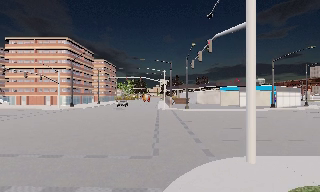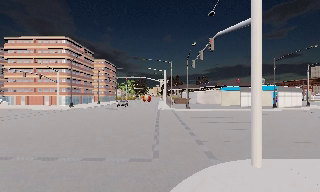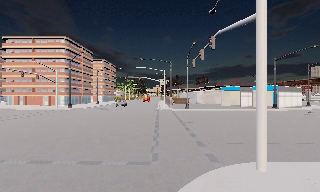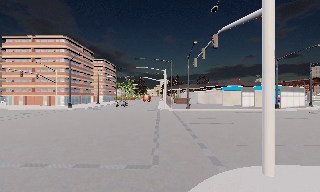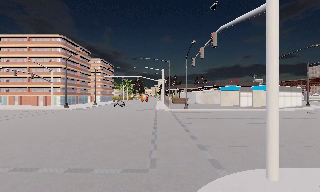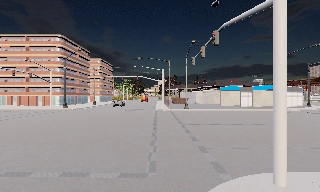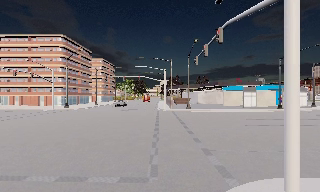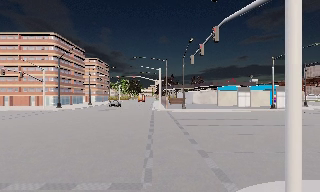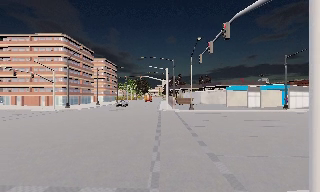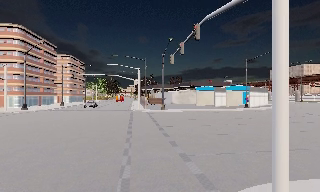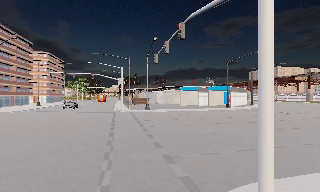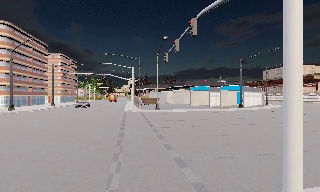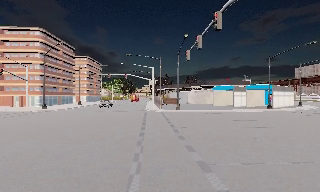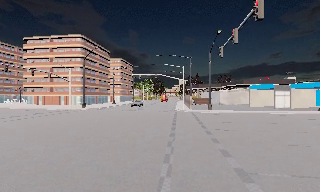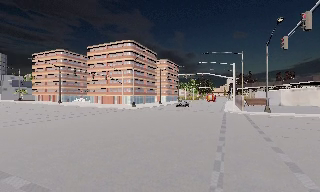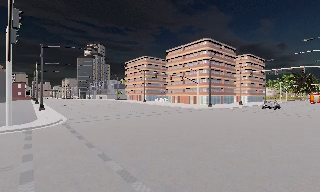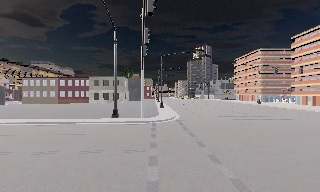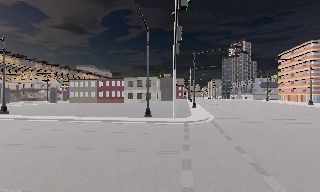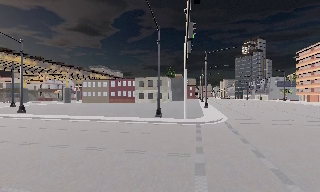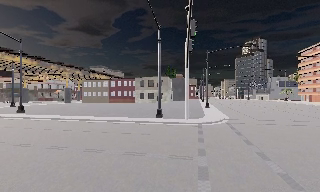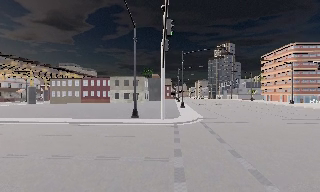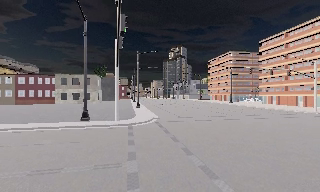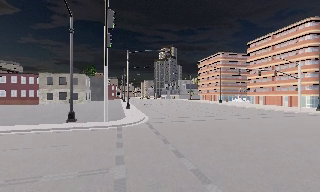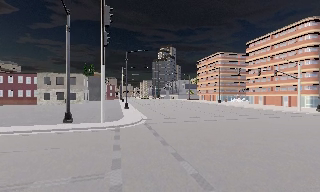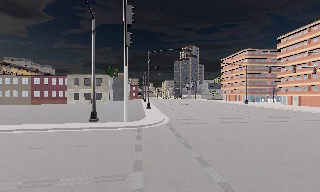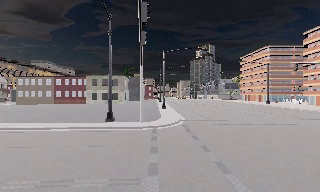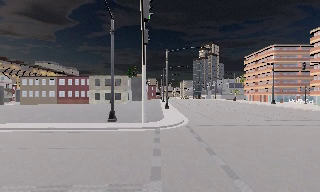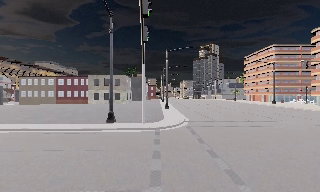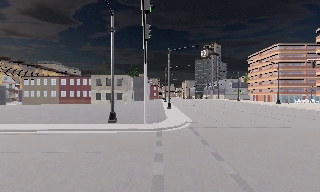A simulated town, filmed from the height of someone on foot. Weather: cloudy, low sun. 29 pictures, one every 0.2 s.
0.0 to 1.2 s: The camera travels forward, about 2 m, so what stands in front looms larger.
1.2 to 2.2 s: The scene slides to the left, as the camera pans about 10 degrees to its right. It travels forward, about 1.5 m, so what stands in front looms larger.
2.2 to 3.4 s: The camera pans to its left, which is counterclockwise from overhead, by about 110 degrees. It travels forward, about 2 m.
3.4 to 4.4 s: The camera swings to its right by about 25 degrees, and the scene slides to the left. It travels forward, about 1.5 m, so what stands in front looms larger.
4.4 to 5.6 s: The camera pans to its left, which is counterclockwise from overhead, by about 15 degrees. It travels forward, about 2 m, so what stands in front looms larger.
The film runs forward here.
